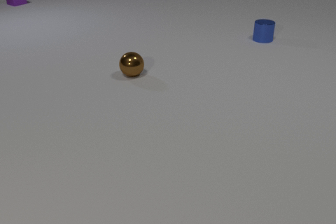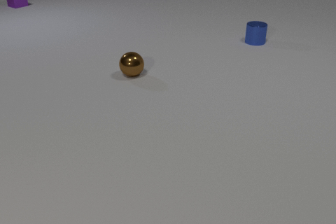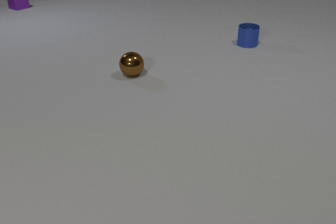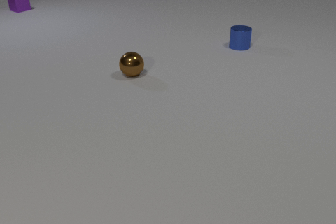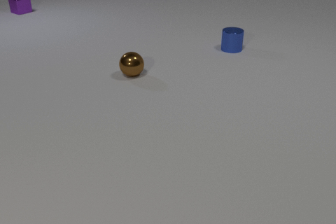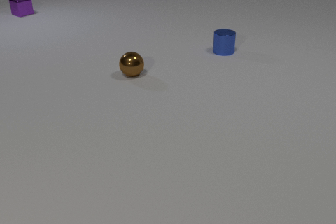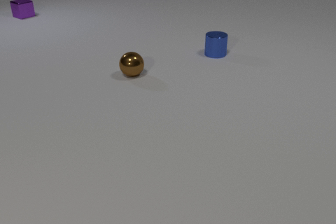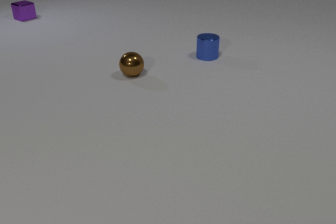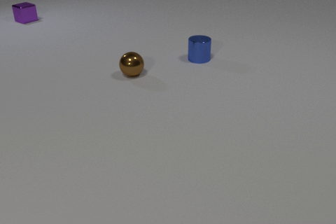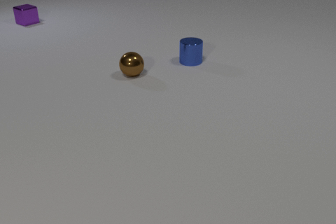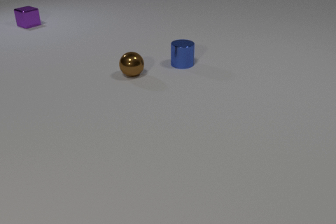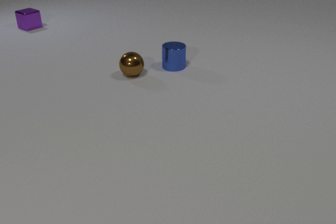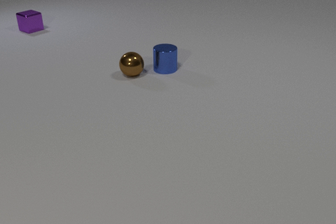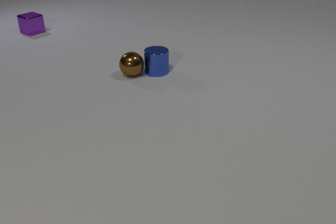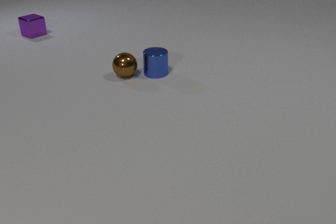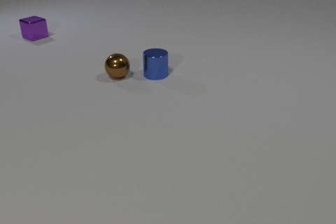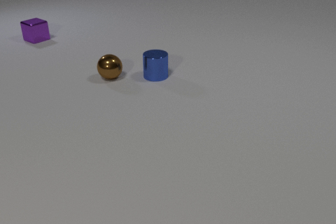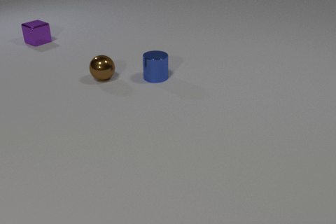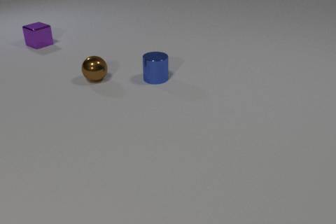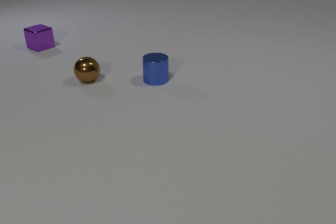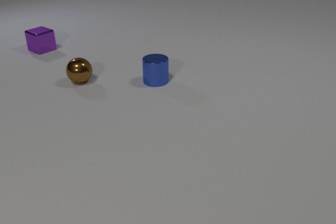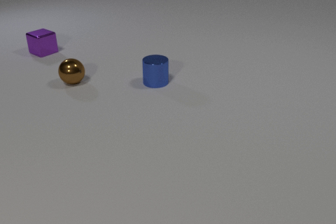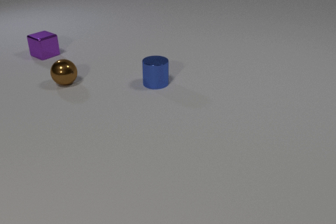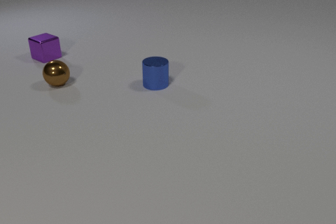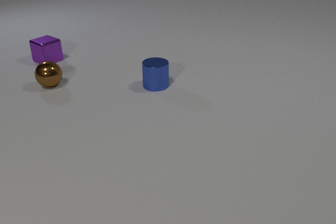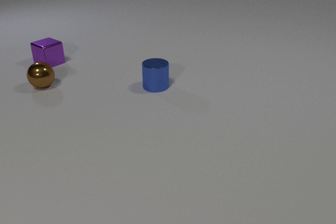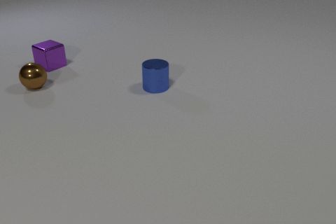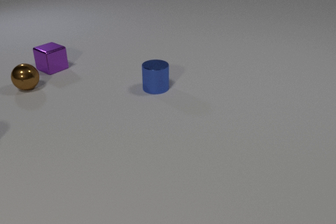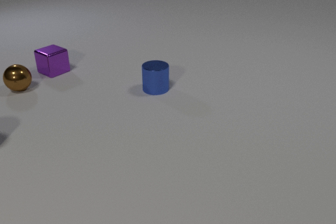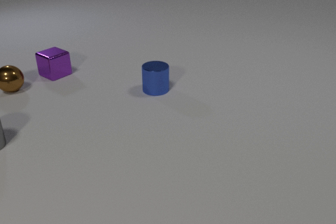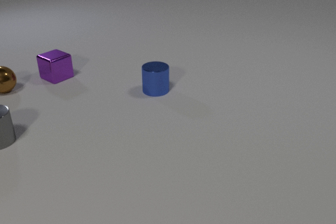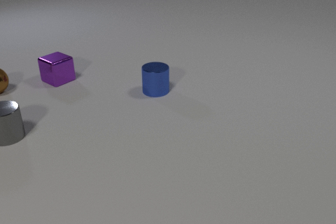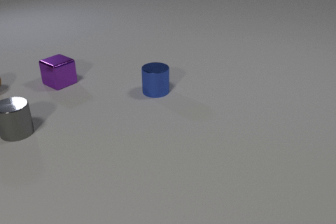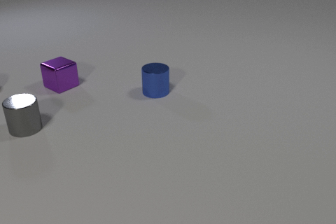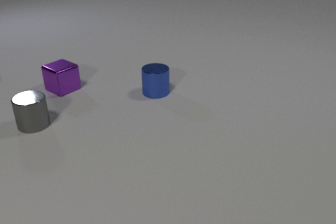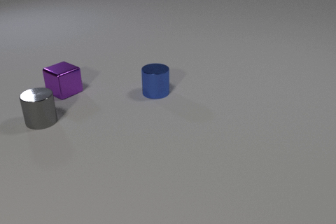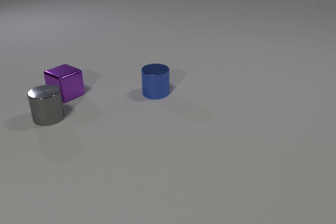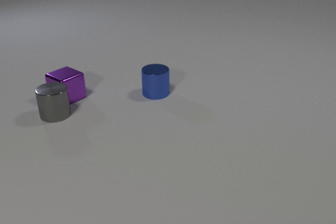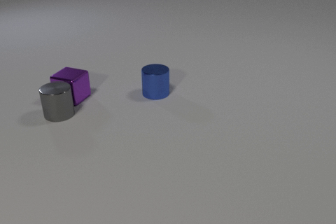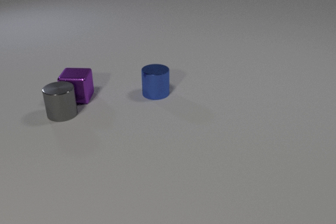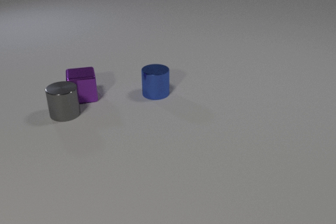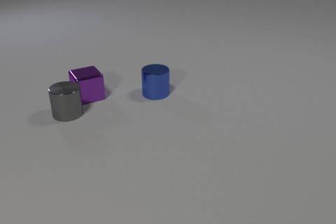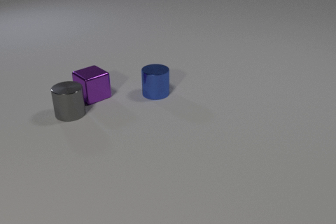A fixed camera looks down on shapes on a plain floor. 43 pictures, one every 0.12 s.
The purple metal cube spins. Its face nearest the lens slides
to the right.
The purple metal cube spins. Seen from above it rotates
counterclockwise.
0.00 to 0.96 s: The blue metal cylinder slides toward the camera and to the left. The purple metal cube slides toward the camera.
0.96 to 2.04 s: The blue metal cylinder slides toward the camera and to the left. The brown metal sphere rolls to the left. The purple metal cube slides toward the camera. The blue metal cylinder and the brown metal sphere collide.
2.04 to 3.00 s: The blue metal cylinder slides toward the camera. The brown metal sphere rolls to the left. The purple metal cube slides toward the camera.
3.00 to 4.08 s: The blue metal cylinder slides toward the camera. The brown metal sphere rolls to the left, leaves at the left edge. The purple metal cube slides toward the camera. The gray metal cylinder comes in at the left edge, slides to the right and away from the camera.
4.08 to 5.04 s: The purple metal cube slides to the right and toward the camera, spins so that its near face slides to the right, counterclockwise seen from above. The gray metal cylinder slides to the right. The purple metal cube and the gray metal cylinder collide.
Are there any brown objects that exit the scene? yes.
How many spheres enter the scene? 0.
What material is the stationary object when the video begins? metal.
